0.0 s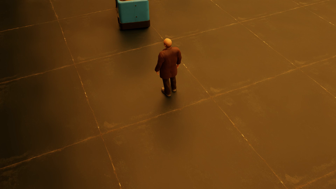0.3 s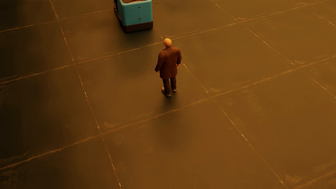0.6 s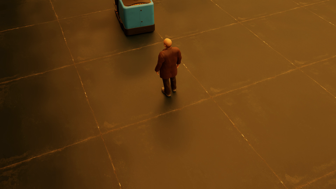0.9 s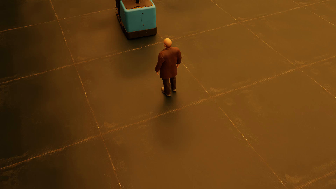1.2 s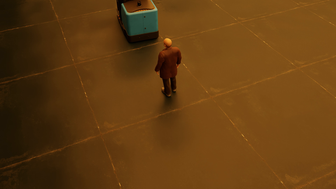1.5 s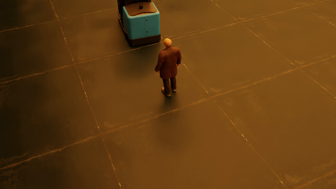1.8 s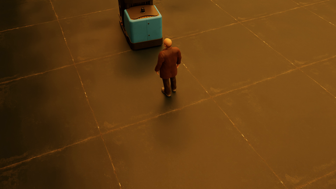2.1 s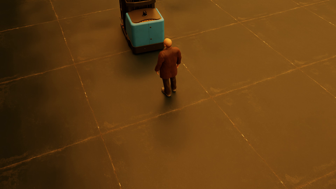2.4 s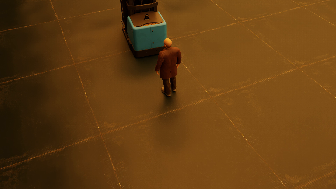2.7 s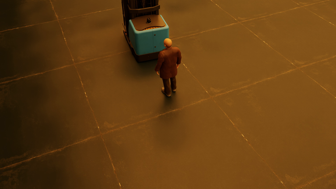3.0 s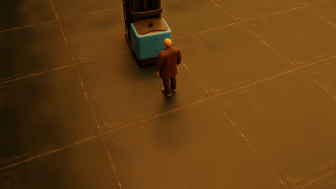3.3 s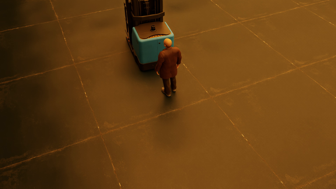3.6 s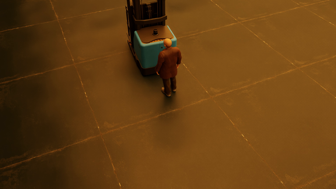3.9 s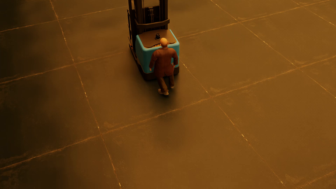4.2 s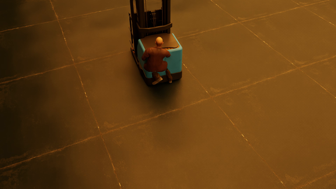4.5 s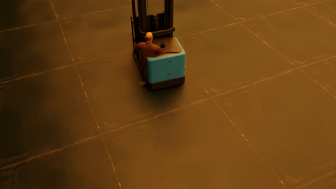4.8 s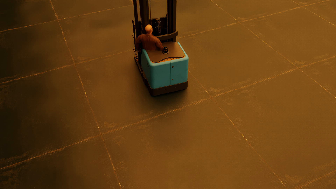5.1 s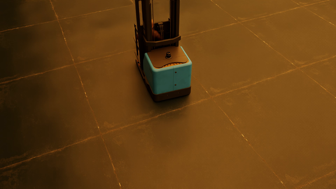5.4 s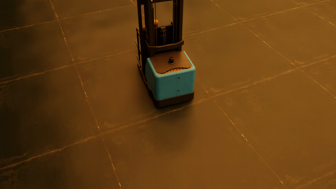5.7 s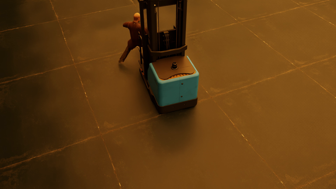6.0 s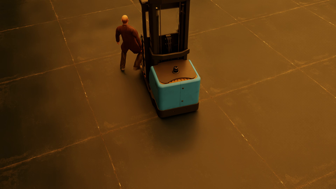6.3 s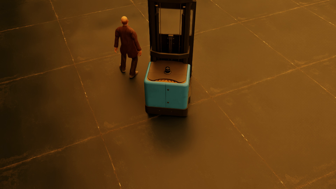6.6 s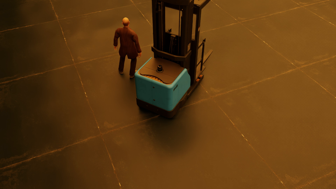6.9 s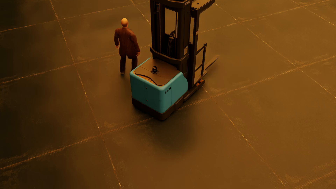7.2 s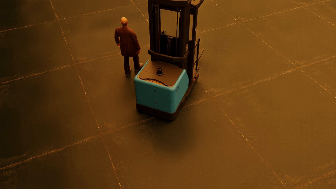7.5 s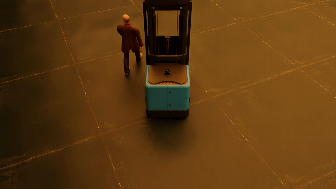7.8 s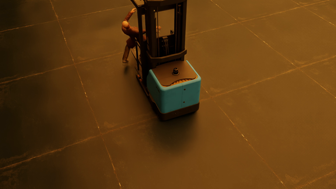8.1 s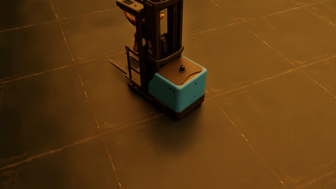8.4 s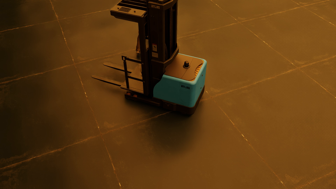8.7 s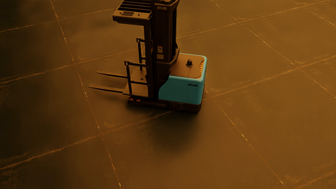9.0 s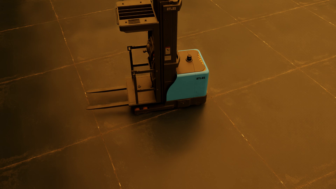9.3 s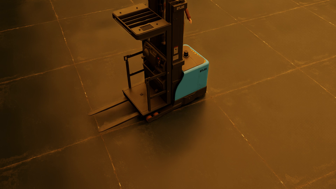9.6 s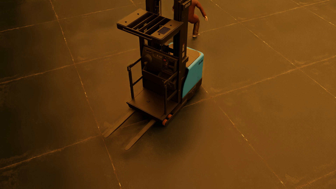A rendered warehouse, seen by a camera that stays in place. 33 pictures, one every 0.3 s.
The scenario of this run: Near miss between a forklift and a person.
